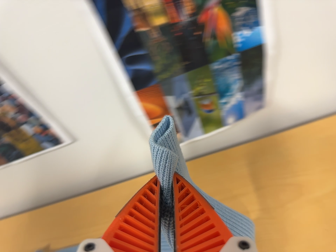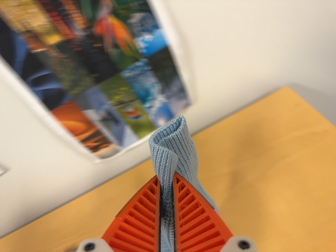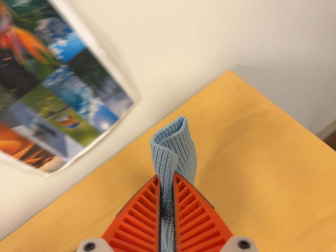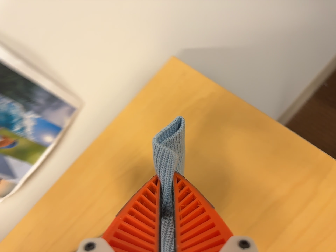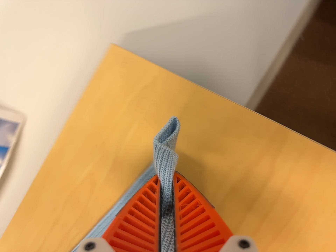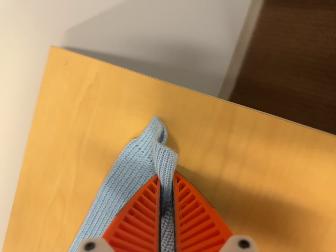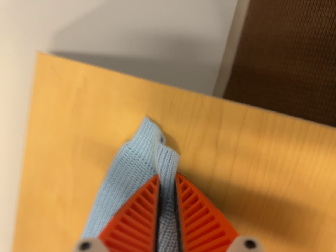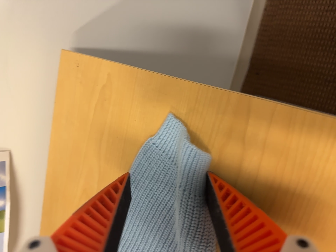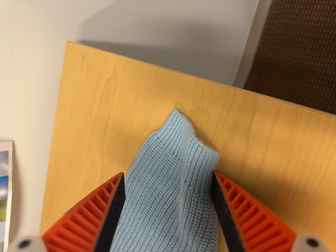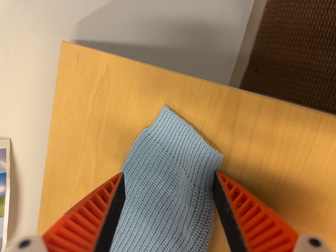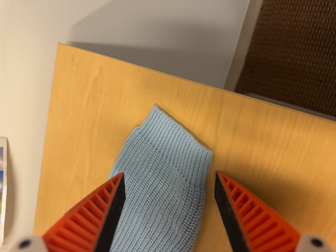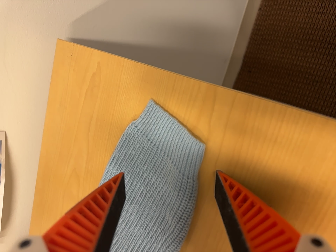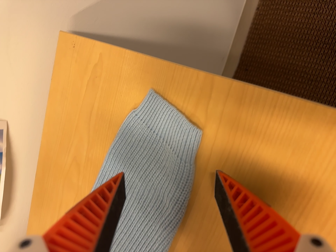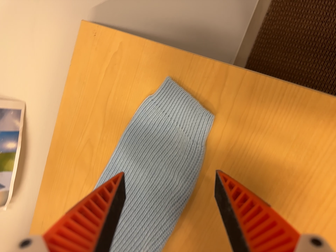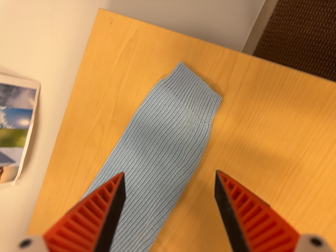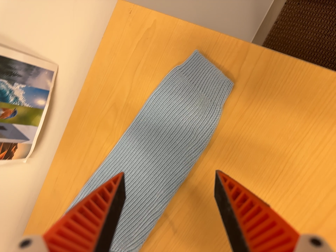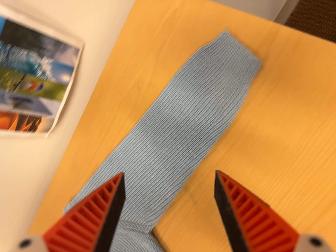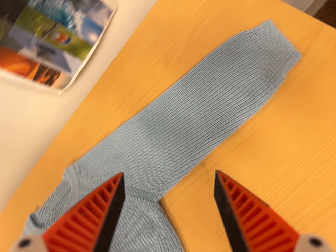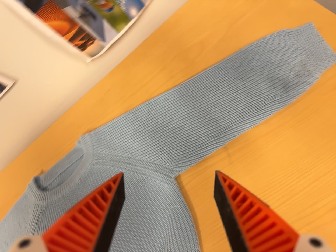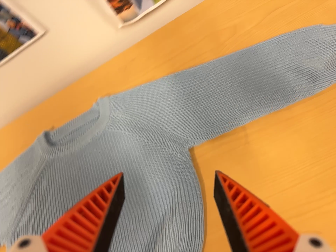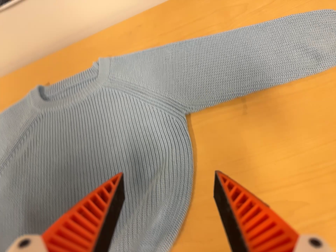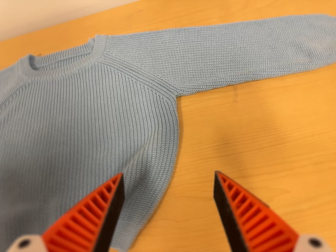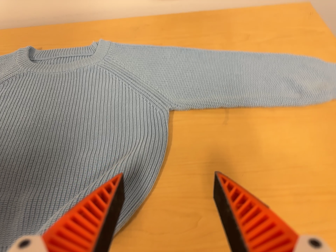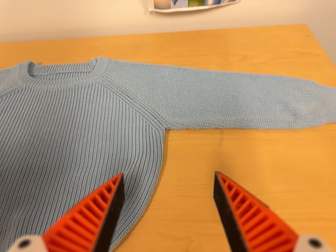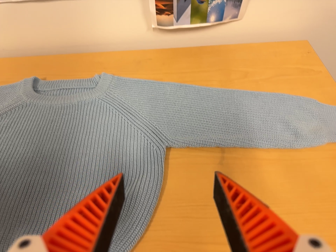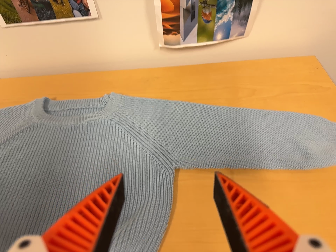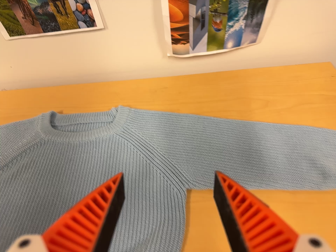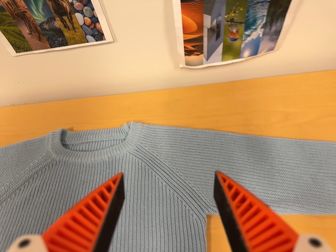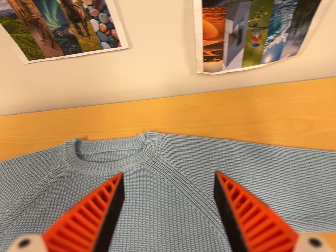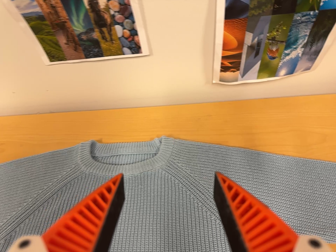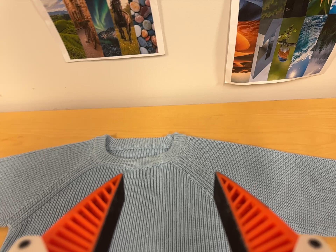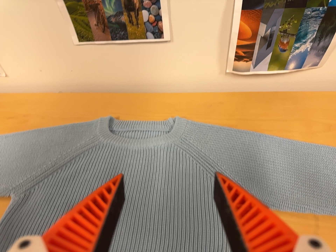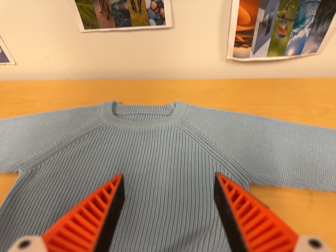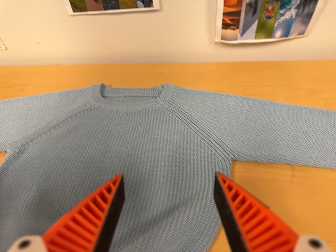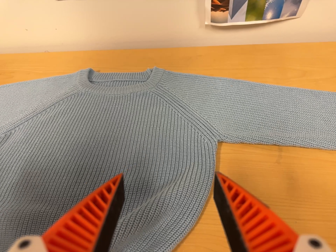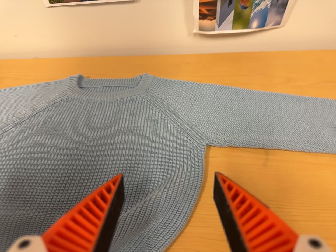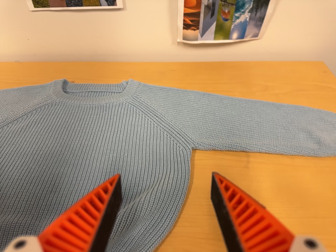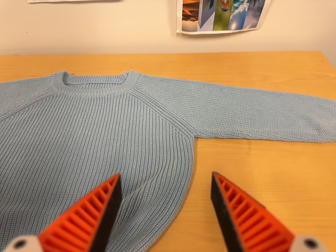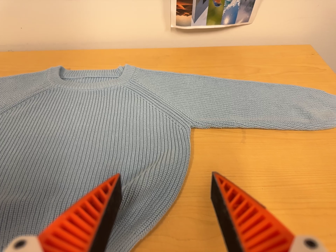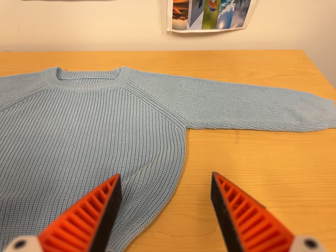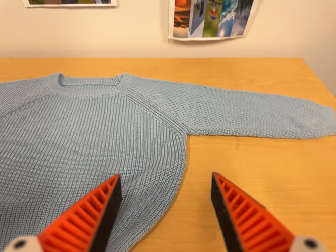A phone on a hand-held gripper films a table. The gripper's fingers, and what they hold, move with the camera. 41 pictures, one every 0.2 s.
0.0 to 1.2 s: The camera travels to its right, about 36 cm, so close, fixed things drift to the left. Its aim tips toward the bottom of its view by about 15 degrees. It rolls about its line of sight by about 60 degrees, and the scene rotates counterclockwise.
1.2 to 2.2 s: The camera shifts only a little, or ends up much as it began.
2.2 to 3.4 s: The camera travels to its left, toward the bottom of its view and backward, about 22 cm, so close, fixed things drift to the right. It rolls about its line of sight by about 25 degrees, and the scene rotates clockwise.
3.4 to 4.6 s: The camera pans to its right by about 10 degrees. It travels toward the bottom of its view and to its left, about 24 cm. Its aim tips toward the top of its view by about 10 degrees. It rolls about its line of sight by about 45 degrees, and the scene rotates clockwise.
4.6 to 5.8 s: The camera travels toward the top of its view and to its left, about 18 cm, so close, fixed things drift downward.
5.8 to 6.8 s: The camera travels toward the bottom of its view, about 18 cm, so close, fixed things drift upward.
6.8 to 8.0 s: The scene slides to the left, as the camera pans about 10 degrees to its right. It travels toward the bottom of its view and backward, about 7 cm.
The film runs backward here.
